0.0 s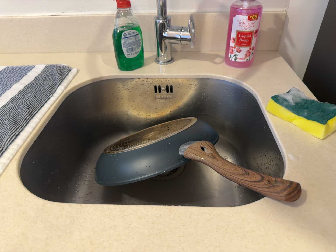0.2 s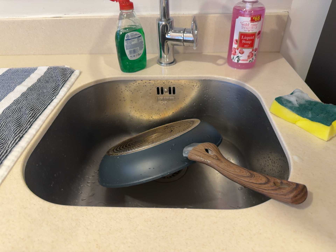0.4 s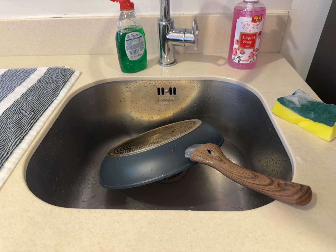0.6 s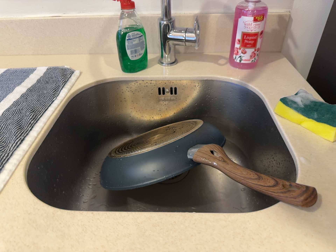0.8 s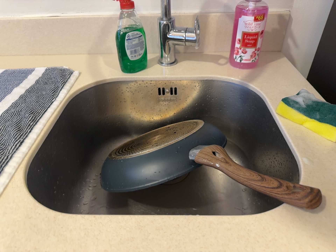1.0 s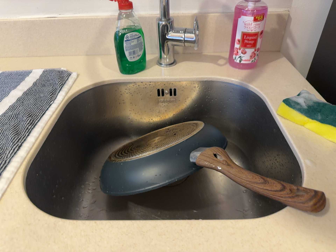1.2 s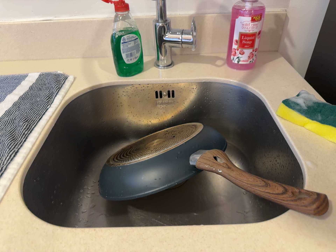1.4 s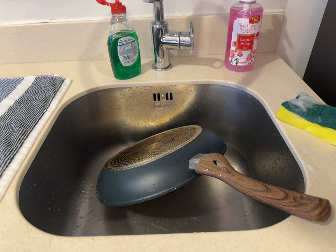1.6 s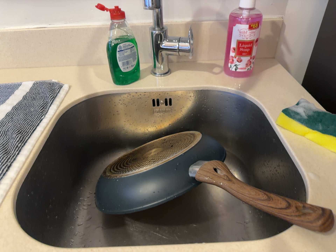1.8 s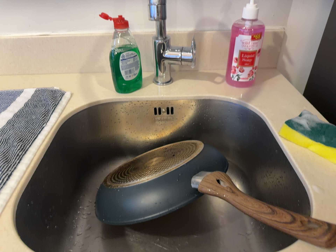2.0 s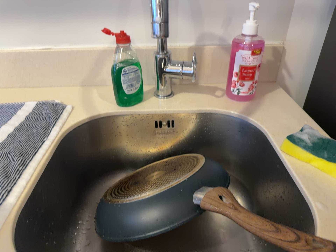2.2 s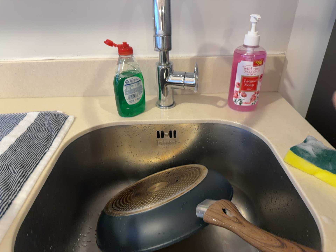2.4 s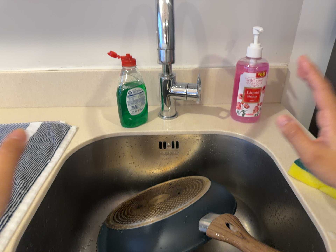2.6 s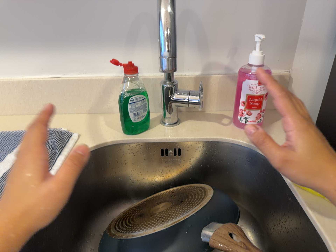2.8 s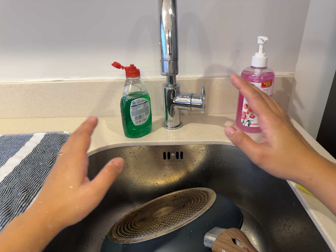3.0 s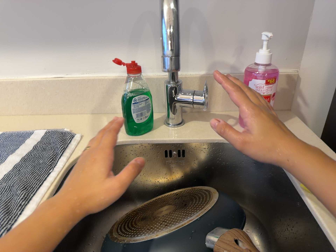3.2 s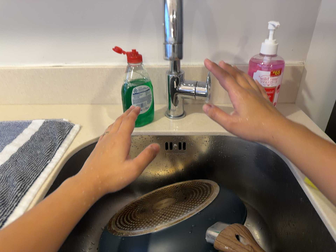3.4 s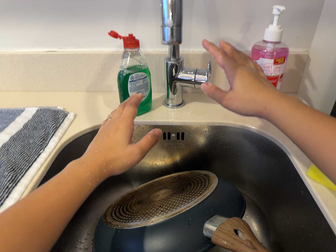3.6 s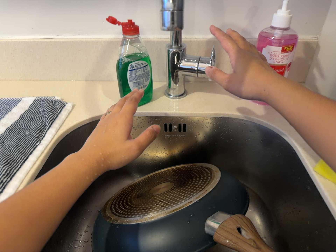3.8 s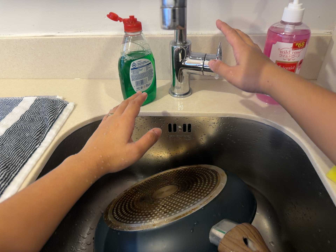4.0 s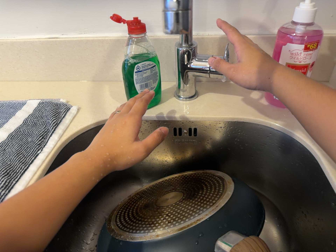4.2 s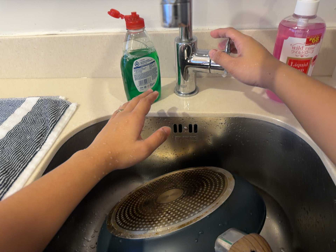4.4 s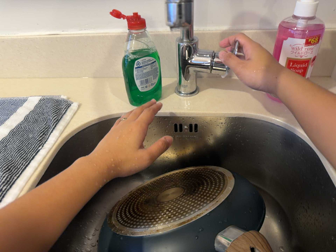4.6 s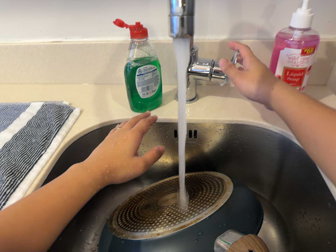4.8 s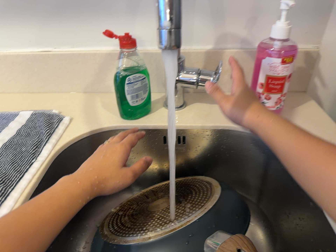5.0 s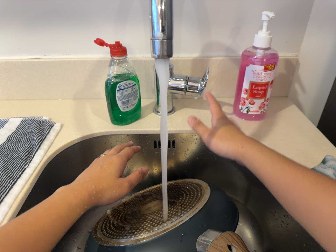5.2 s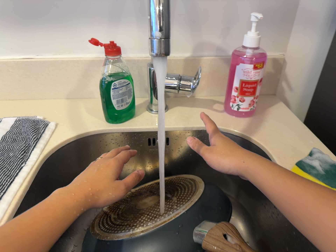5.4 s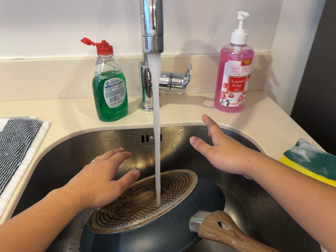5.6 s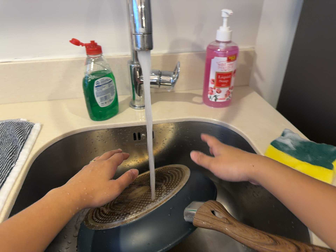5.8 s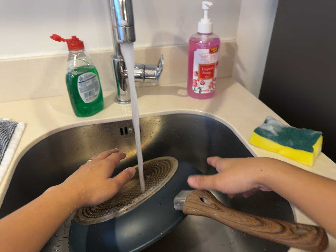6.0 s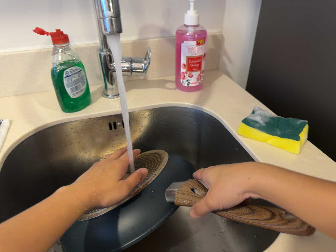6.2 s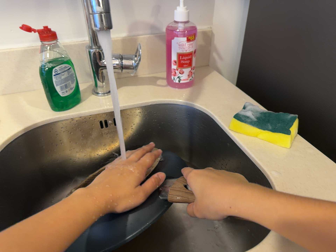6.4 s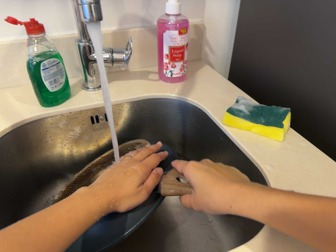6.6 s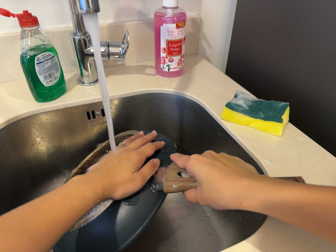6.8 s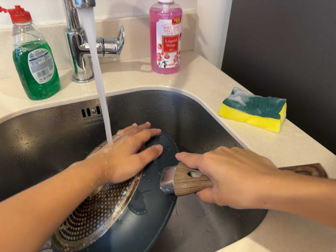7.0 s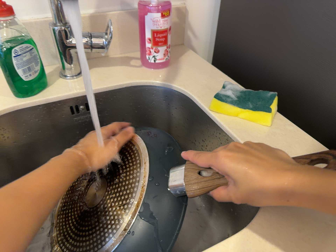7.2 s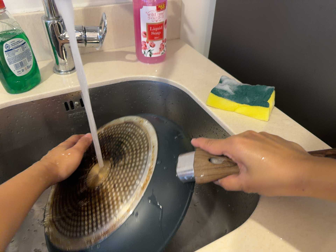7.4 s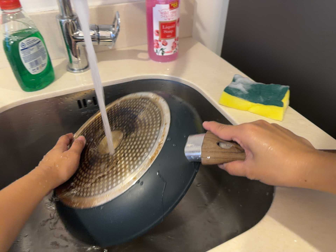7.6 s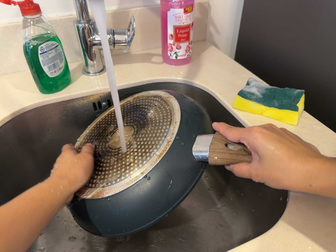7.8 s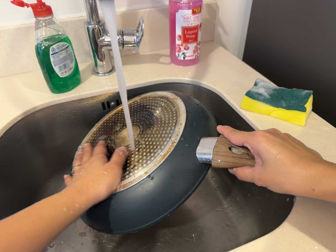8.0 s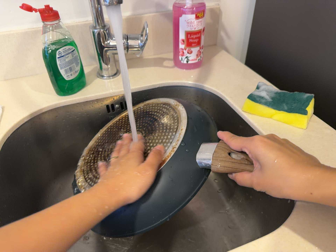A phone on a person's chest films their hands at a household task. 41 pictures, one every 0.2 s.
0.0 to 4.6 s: The camera travels forward and toward the top of its view, about 16 cm, so what stands in front looms larger.
4.6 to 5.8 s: The camera pans to its right by about 15 degrees. It travels backward, about 9 cm, so what stands in front gets smaller. It rolls about its line of sight by about 10 degrees, and the scene rotates counterclockwise.
5.8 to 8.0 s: The camera shifts only a little, or ends up much as it began.
The film runs forward here.
